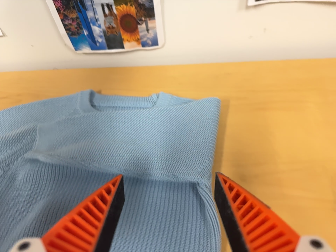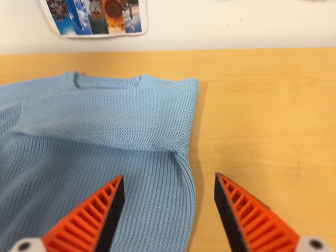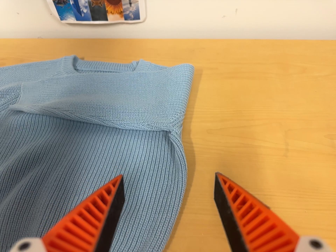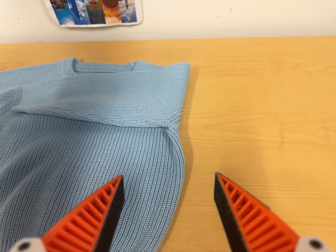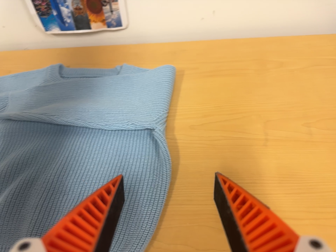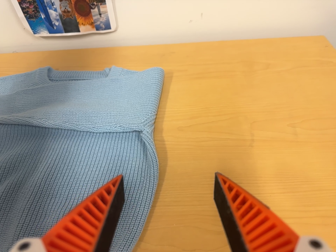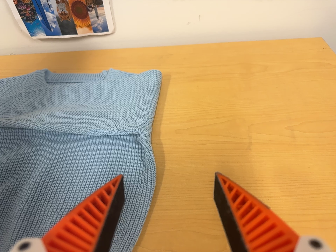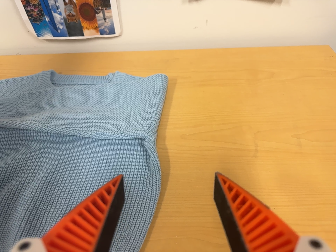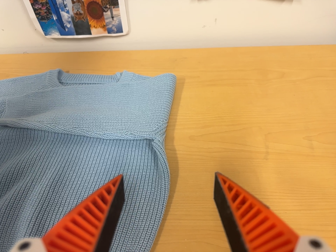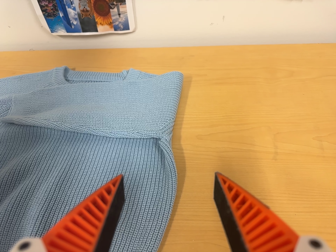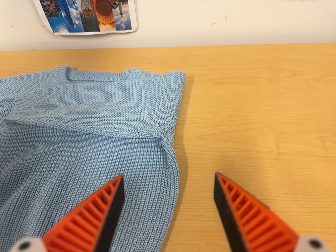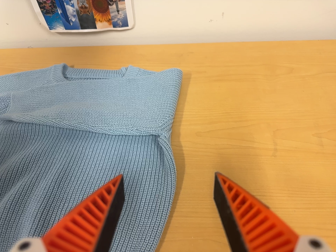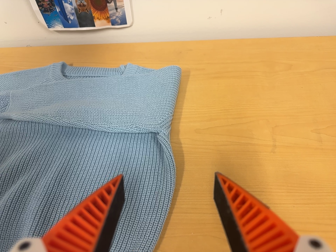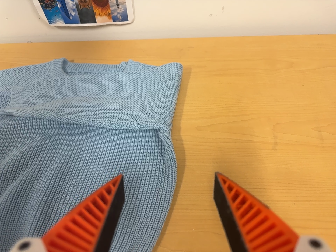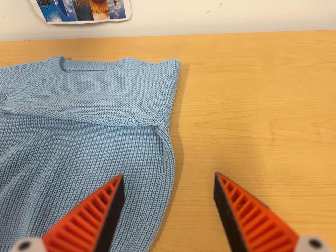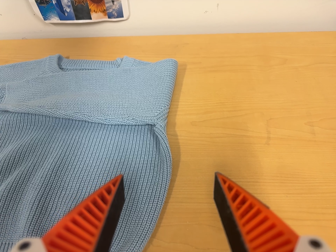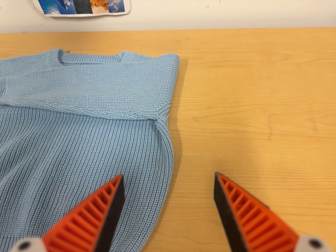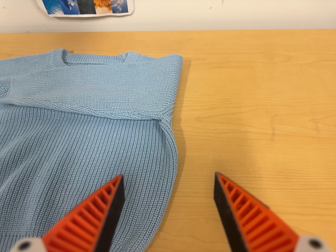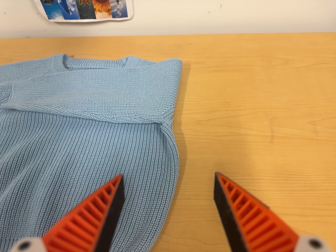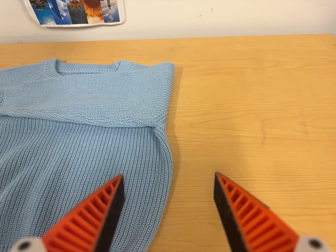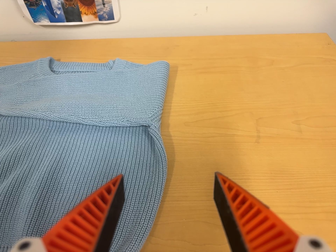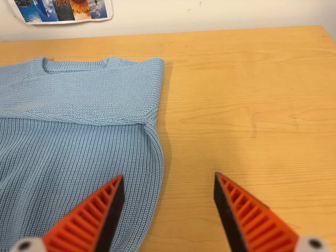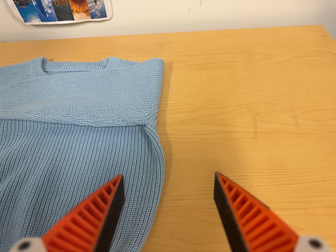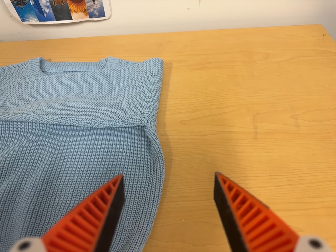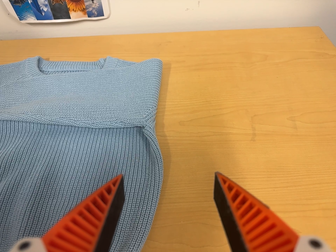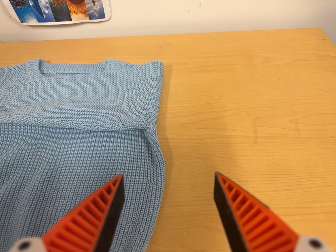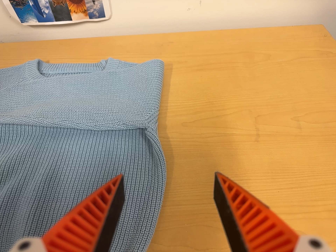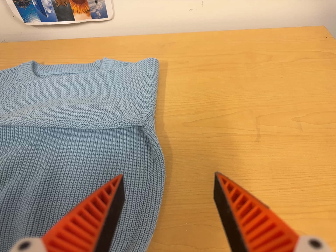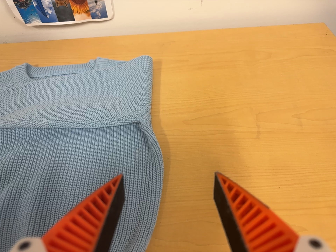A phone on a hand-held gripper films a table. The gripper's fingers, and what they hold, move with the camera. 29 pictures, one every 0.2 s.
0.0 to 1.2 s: The camera travels toward the bottom of its view, backward and to its right, about 10 cm, so close, fixed things drift upward.
1.2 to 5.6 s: The camera shifts only a little, or ends up much as it began.
The film runs forward here.
